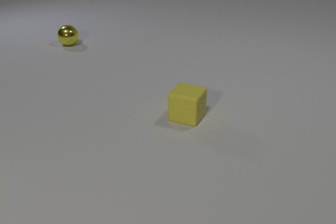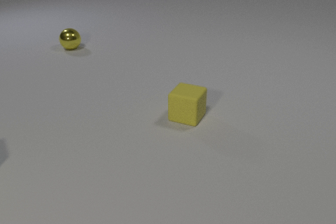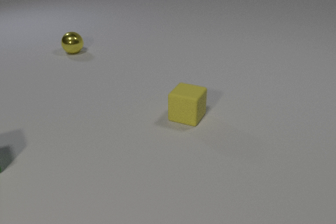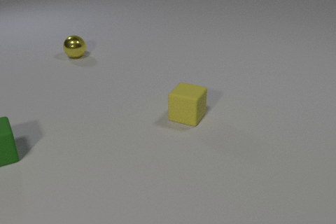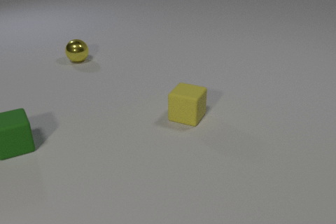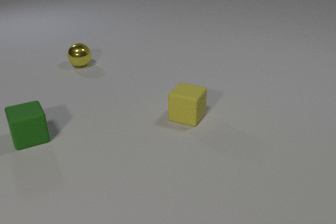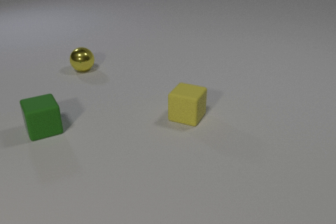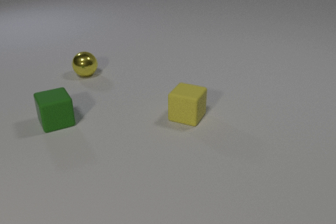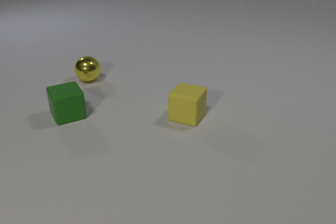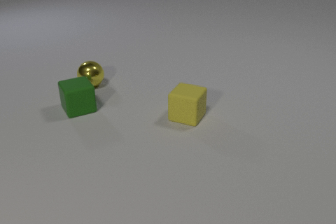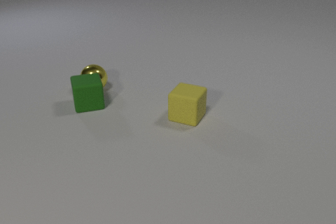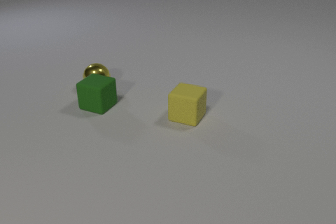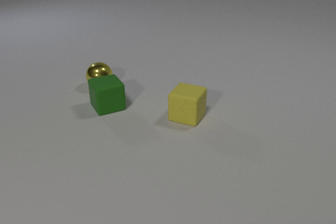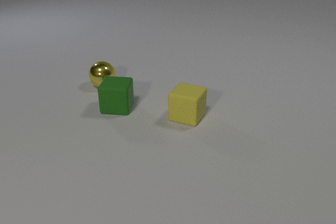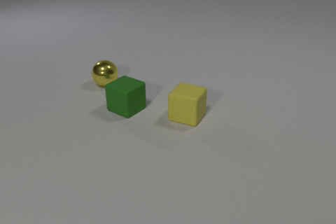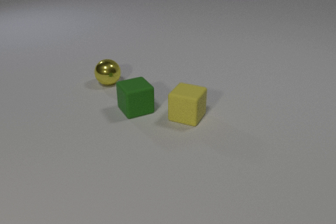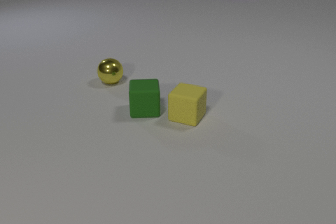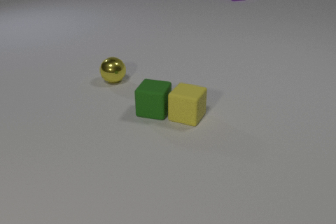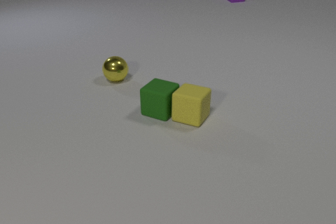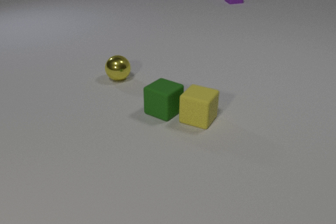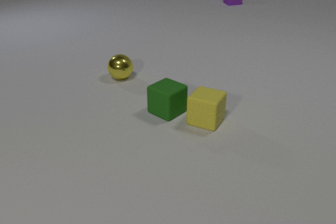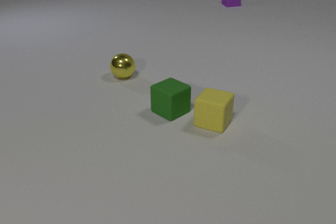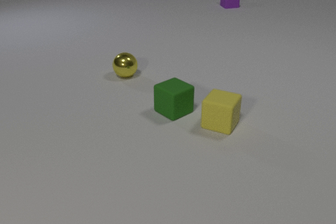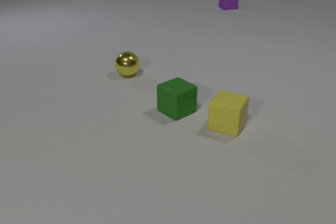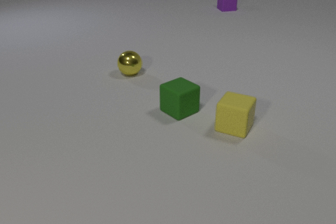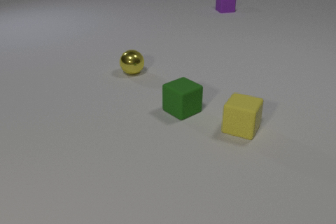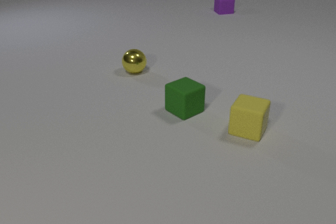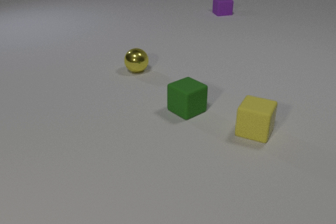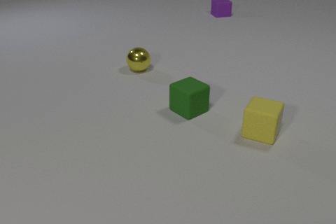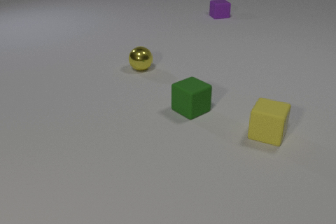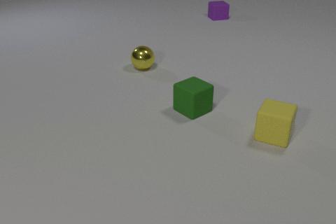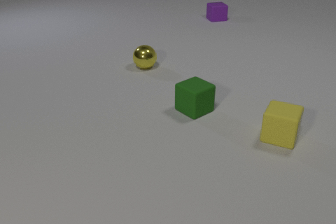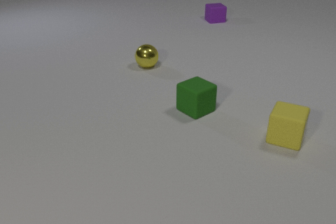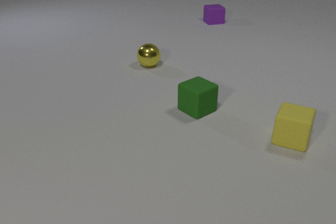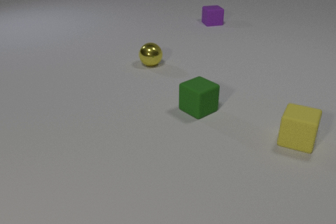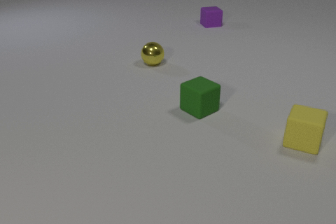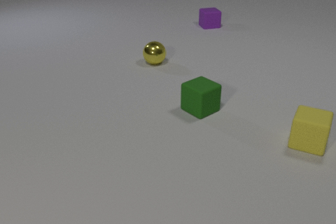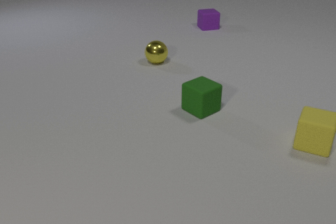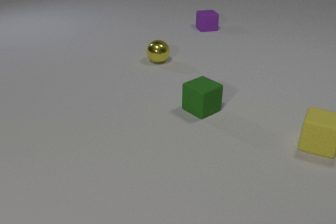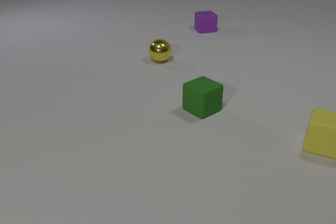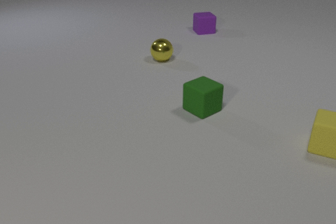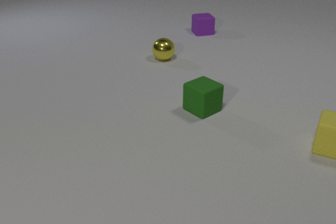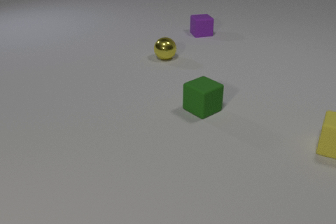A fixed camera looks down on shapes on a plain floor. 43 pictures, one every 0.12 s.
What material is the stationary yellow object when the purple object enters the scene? rubber.
What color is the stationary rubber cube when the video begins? yellow.
How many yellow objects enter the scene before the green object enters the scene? 0.
0.00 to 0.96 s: The yellow metal sphere rolls toward the camera. The green rubber cube comes in at the left edge, slides to the right and away from the camera.
0.96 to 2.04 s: The yellow metal sphere rolls to the right. The green rubber cube slides to the right. The purple rubber cube comes in at the top edge, slides toward the camera. The yellow metal sphere and the green rubber cube collide.
2.04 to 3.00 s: The yellow metal sphere rolls to the right and away from the camera. The green rubber cube slides to the right. The yellow rubber cube slides to the right. The purple rubber cube slides toward the camera. The green rubber cube and the yellow rubber cube collide.
3.00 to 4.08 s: The yellow metal sphere rolls away from the camera and to the right. The green rubber cube slides to the right. The yellow rubber cube slides to the right. The purple rubber cube slides toward the camera.
4.08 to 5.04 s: The yellow metal sphere rolls away from the camera and to the right. The yellow rubber cube slides to the right. The purple rubber cube slides toward the camera.
